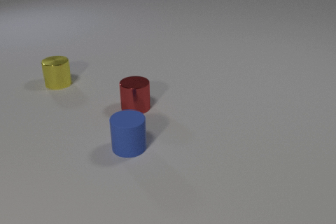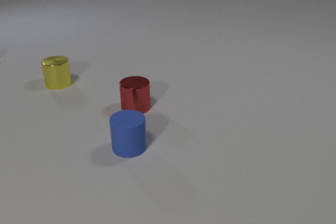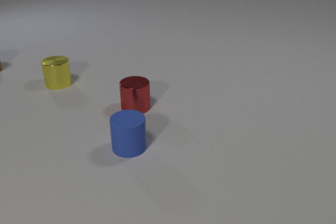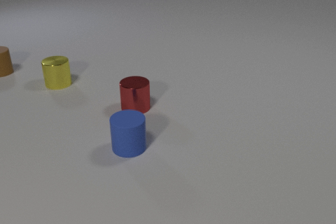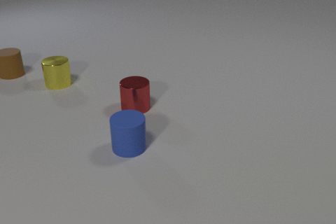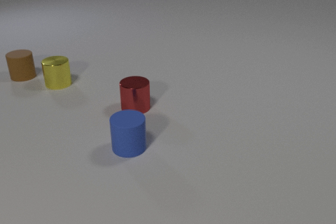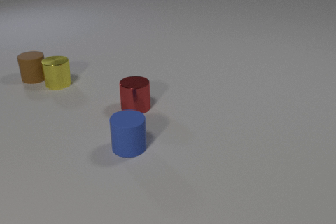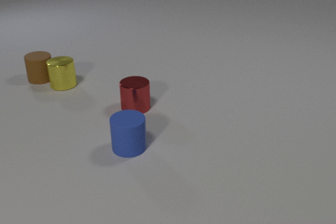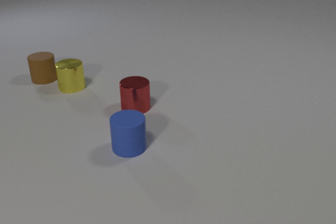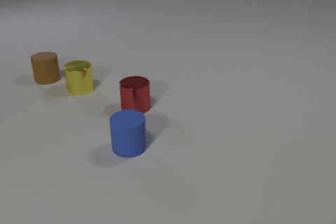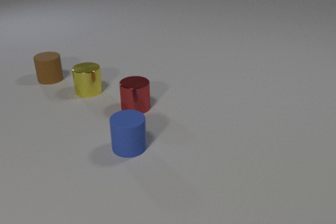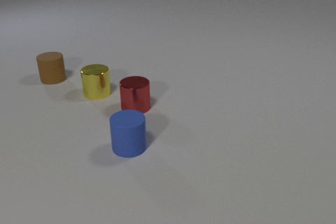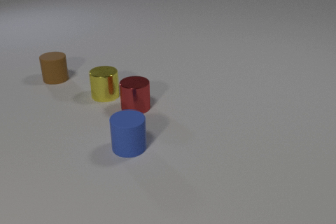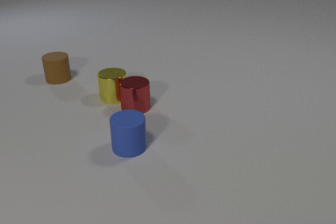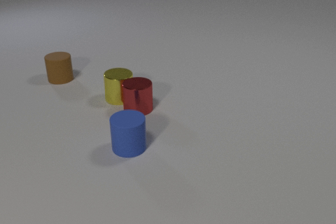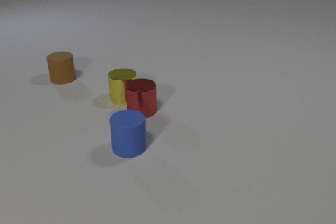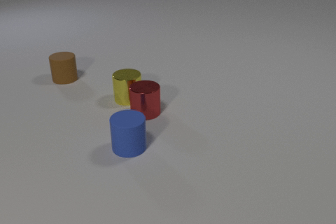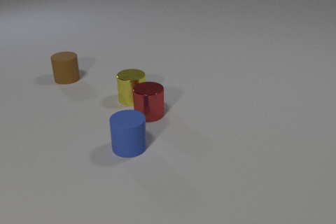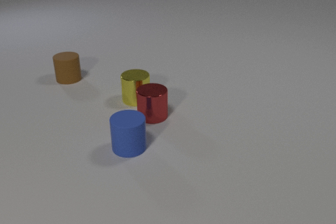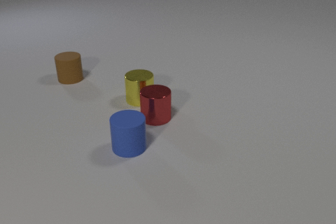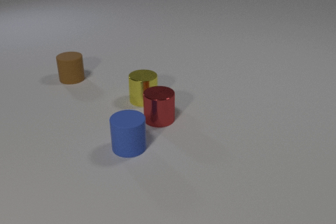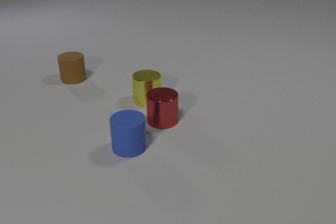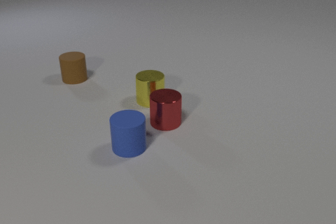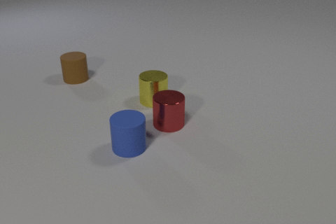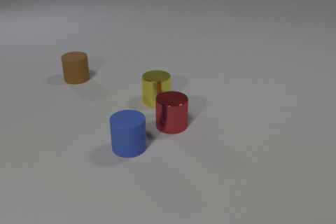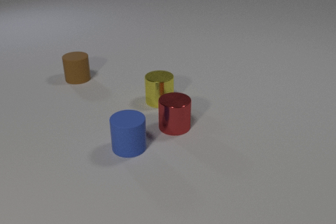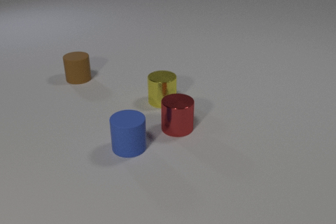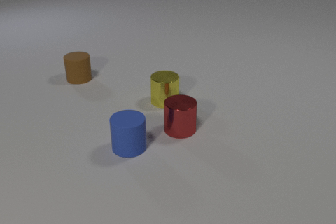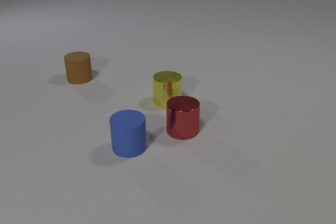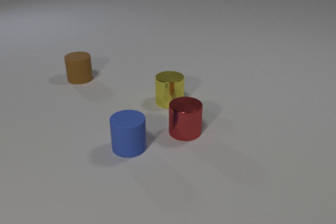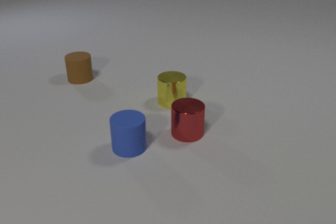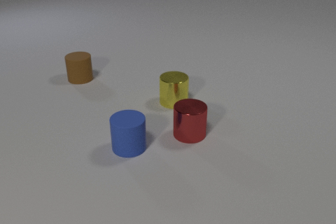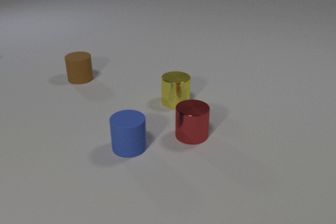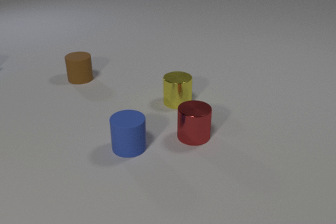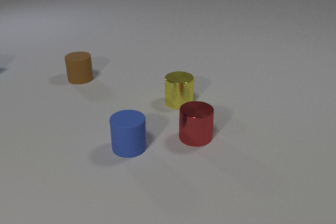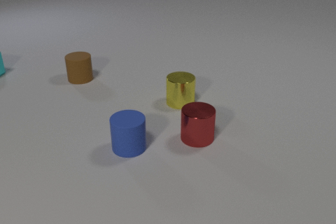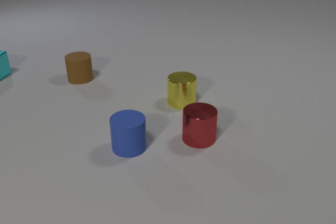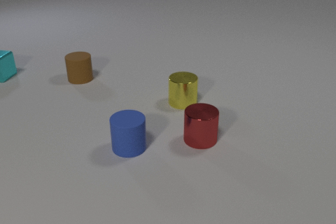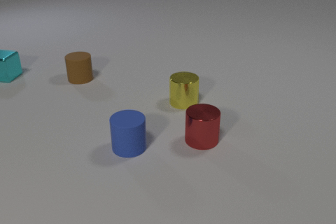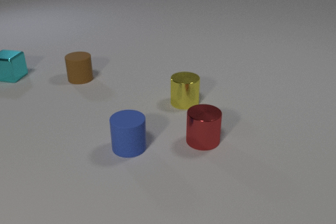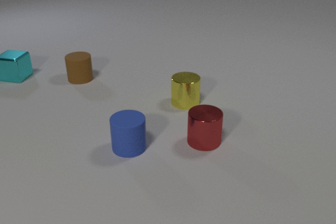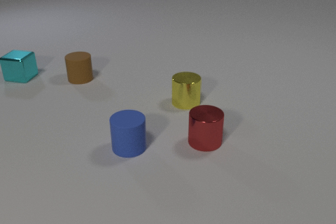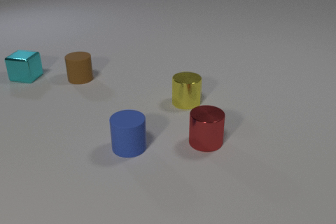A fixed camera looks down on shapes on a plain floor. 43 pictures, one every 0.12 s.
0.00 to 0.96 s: The brown rubber cylinder comes in at the left edge, slides to the right and toward the camera. The yellow metal cylinder slides to the right and toward the camera. The brown rubber cylinder and the yellow metal cylinder collide.
0.96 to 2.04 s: The brown rubber cylinder slides to the right. The yellow metal cylinder slides to the right and toward the camera. The red metal cylinder slides toward the camera and to the right. The yellow metal cylinder and the red metal cylinder collide.
2.04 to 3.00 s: The brown rubber cylinder slides to the right. The yellow metal cylinder slides to the right. The red metal cylinder slides to the right and toward the camera.
3.00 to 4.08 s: The yellow metal cylinder slides to the right. The red metal cylinder slides to the right and toward the camera.
4.08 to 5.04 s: The yellow metal cylinder slides to the right. The red metal cylinder slides to the right and toward the camera. The cyan metal cube comes in at the left edge, slides to the right and toward the camera.
How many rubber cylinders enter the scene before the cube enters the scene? 1.
What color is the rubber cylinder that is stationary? blue.
What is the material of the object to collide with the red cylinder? metal.
